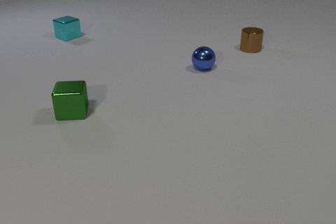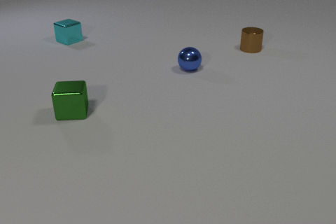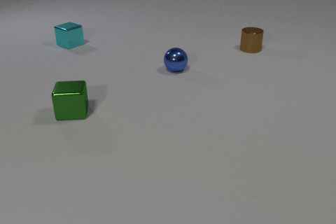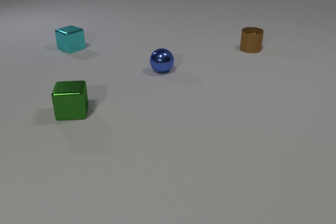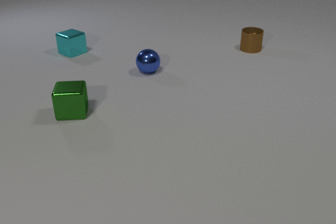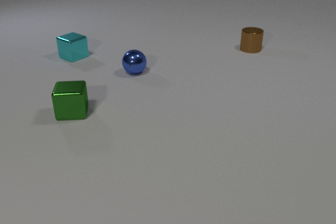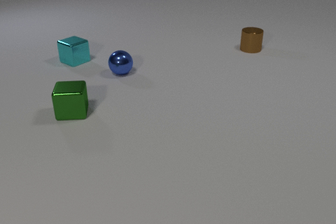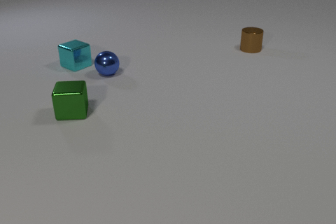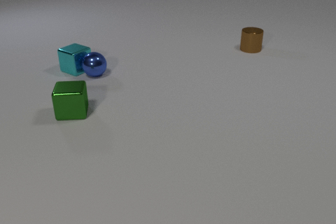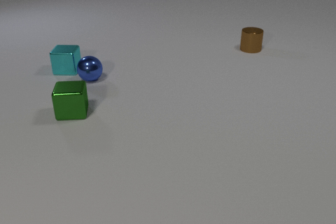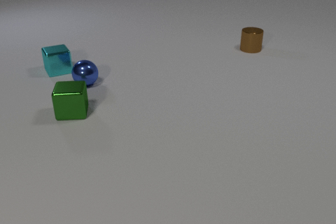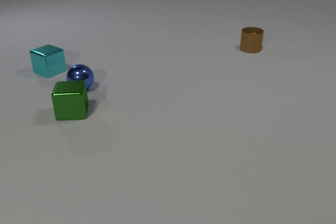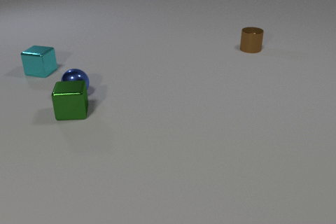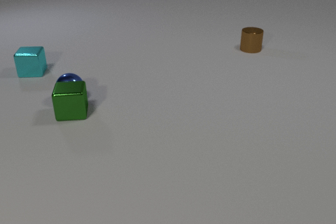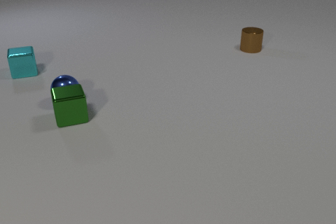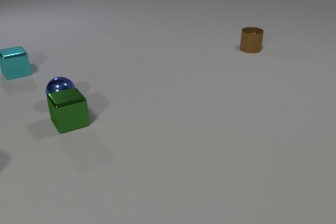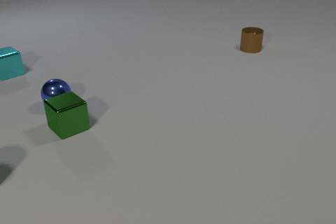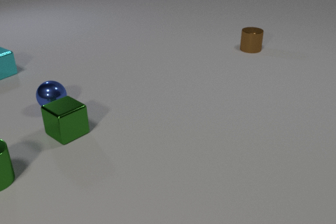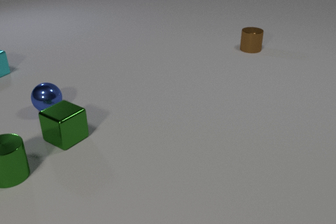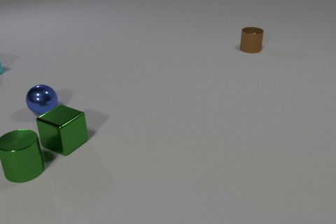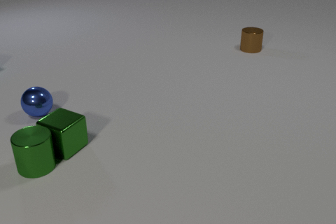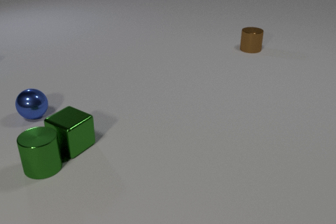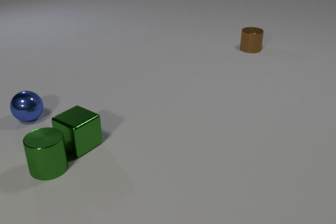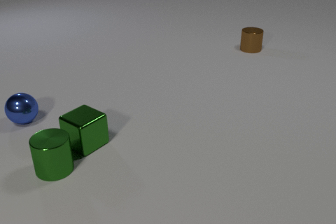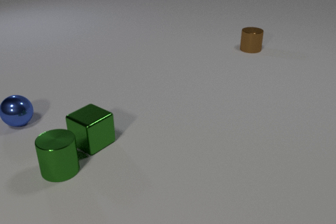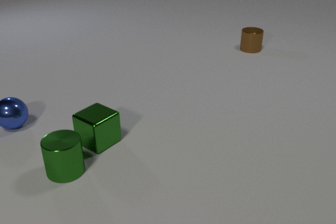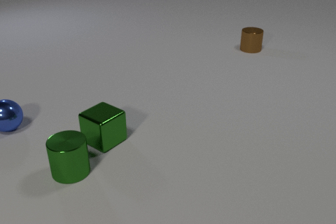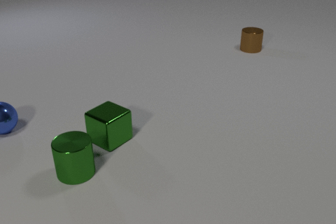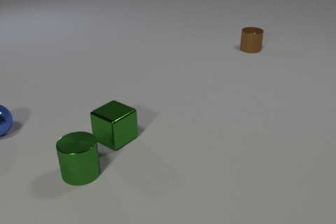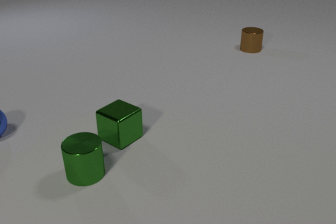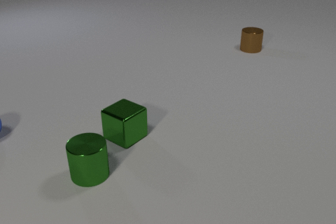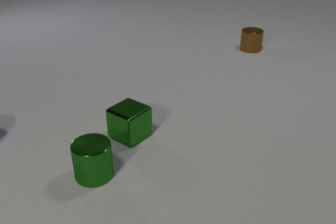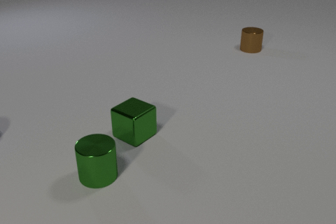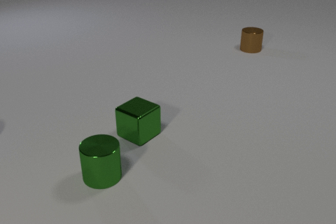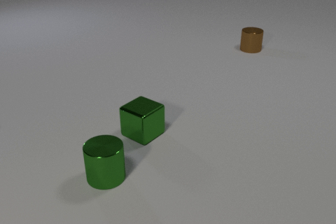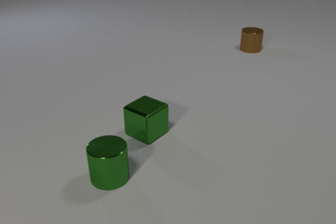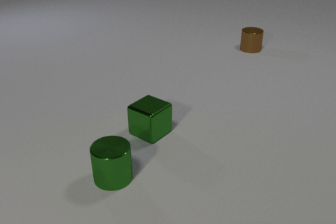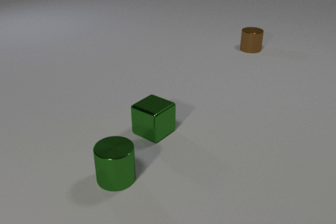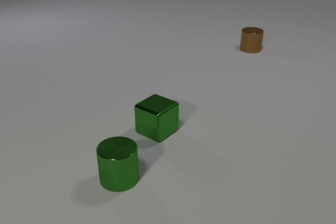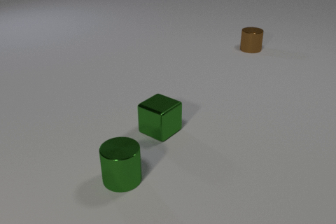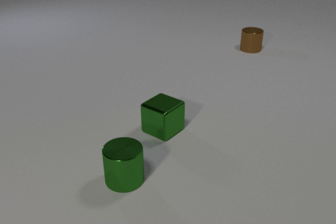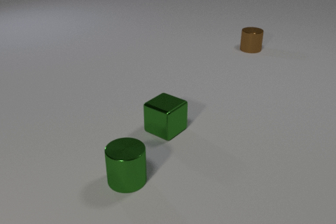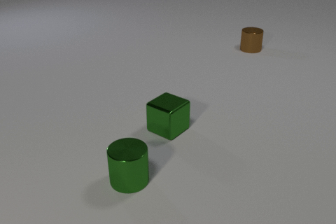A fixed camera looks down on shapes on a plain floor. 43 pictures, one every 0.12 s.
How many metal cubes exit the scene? 1.
What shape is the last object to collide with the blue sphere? cube.
How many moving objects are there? 4.
0.00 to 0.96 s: The cyan metal cube slides toward the camera. The blue metal sphere rolls to the left. The cyan metal cube and the blue metal sphere collide.
0.96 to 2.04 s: The cyan metal cube slides to the left, spins counterclockwise seen from above by about 180 degrees, its near face sliding to the right. The blue metal sphere rolls toward the camera and to the left. The green metal cube slides toward the camera, spins so that its near face slides to the right, counterclockwise seen from above. The green metal cylinder comes in at the left edge, slides to the right. The blue metal sphere and the green metal cube collide.
2.04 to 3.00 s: The cyan metal cube slides to the left, leaves at the left edge. The blue metal sphere rolls to the left and toward the camera. The green metal cube slides to the right and toward the camera. The green metal cylinder slides to the right. The green metal cube and the green metal cylinder collide.
3.00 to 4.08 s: The blue metal sphere rolls to the left and toward the camera, leaves at the left edge. The green metal cube slides to the right. The green metal cylinder slides to the right and toward the camera.
4.08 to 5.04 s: The green metal cube slides to the right. The green metal cylinder slides to the right.
